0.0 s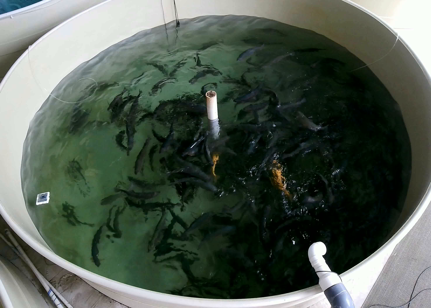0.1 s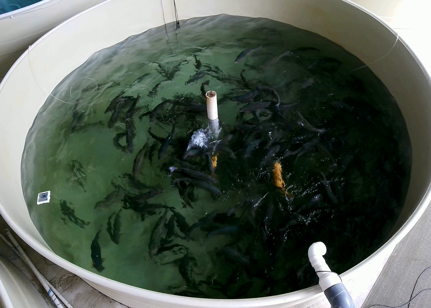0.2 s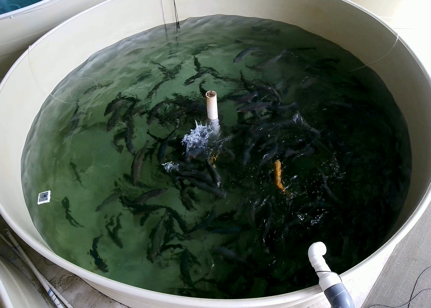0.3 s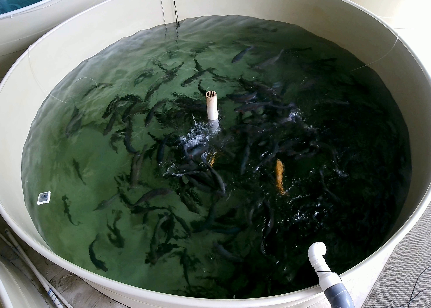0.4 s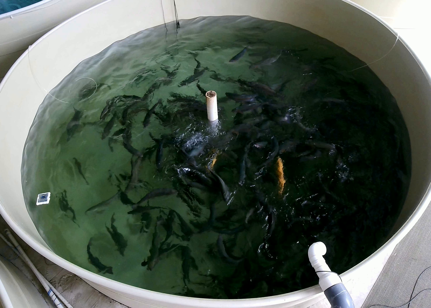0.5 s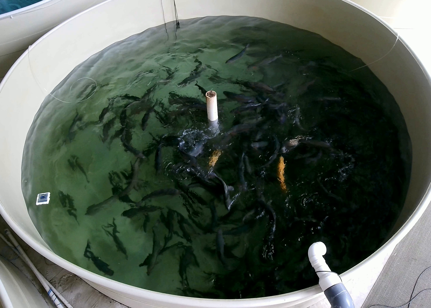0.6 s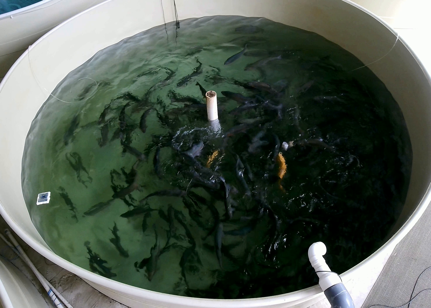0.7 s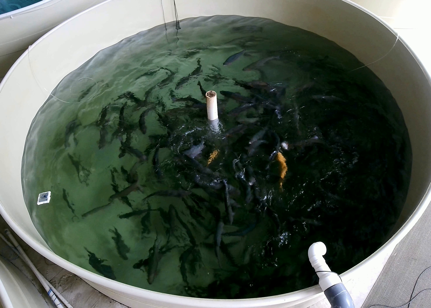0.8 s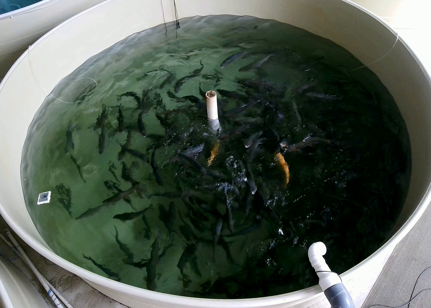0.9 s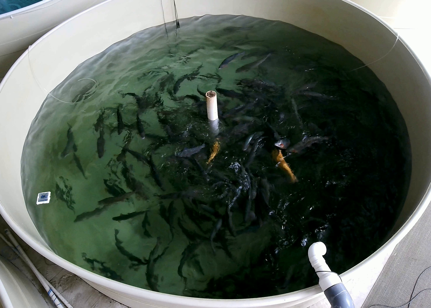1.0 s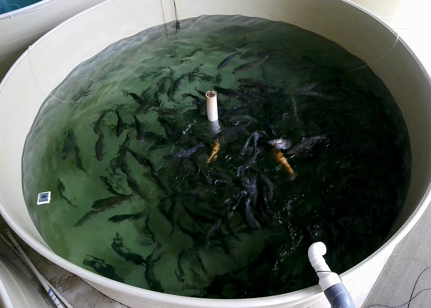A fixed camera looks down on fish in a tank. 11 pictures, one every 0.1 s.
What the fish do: Foraging.
